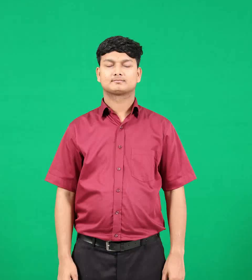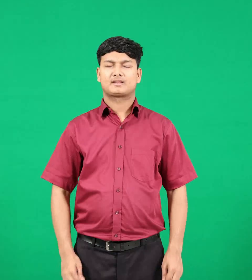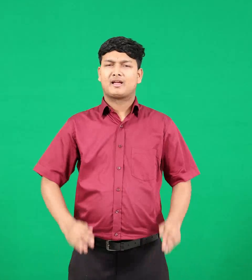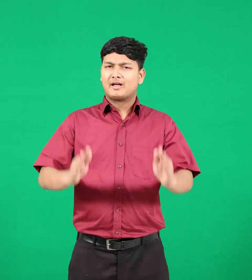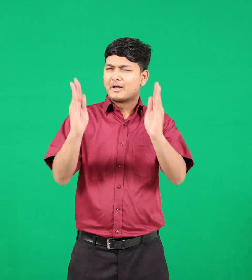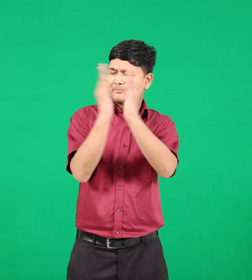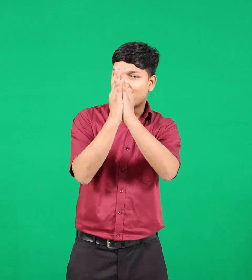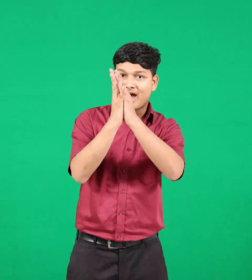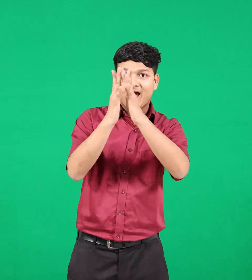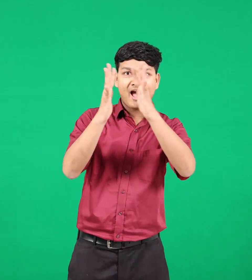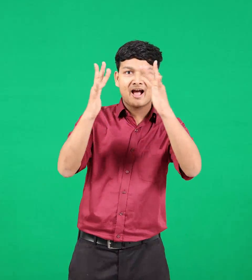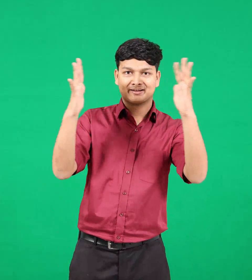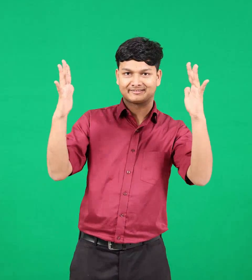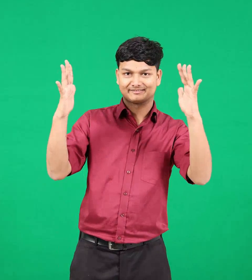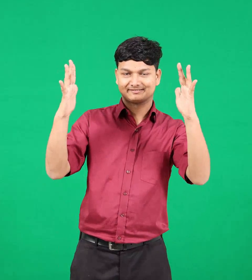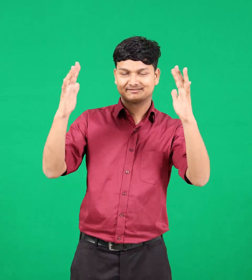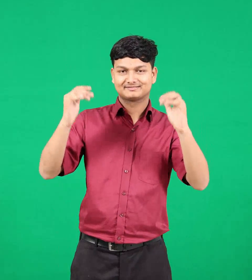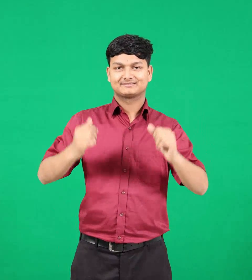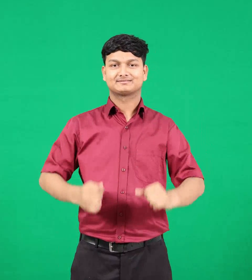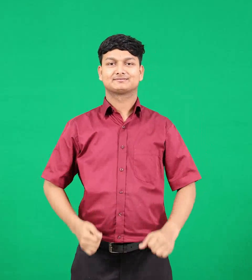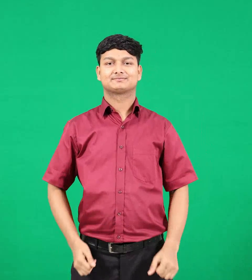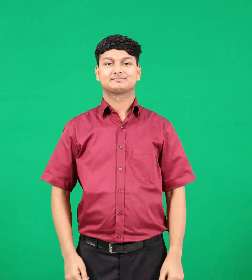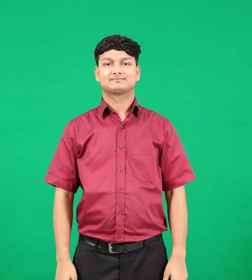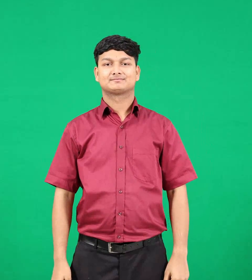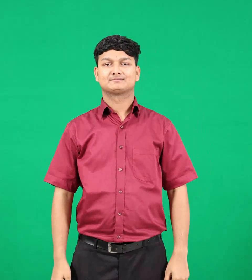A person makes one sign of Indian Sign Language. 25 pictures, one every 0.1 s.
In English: glory
